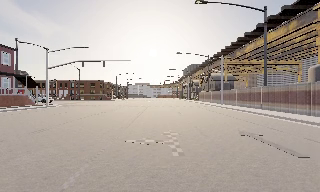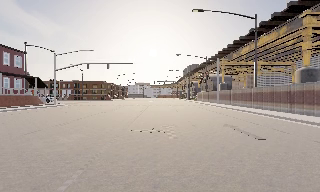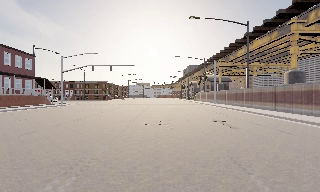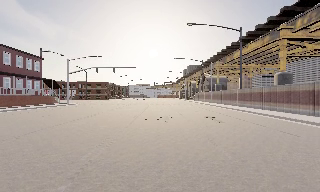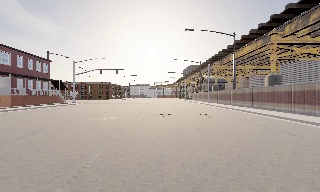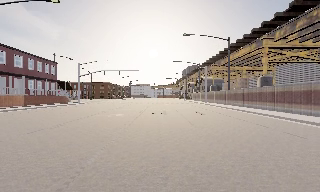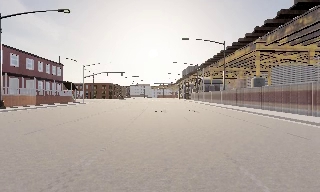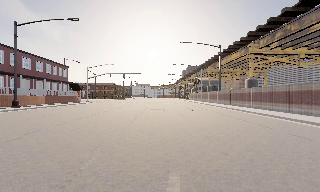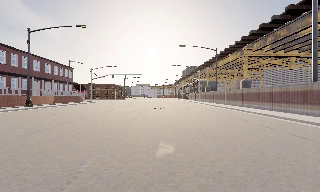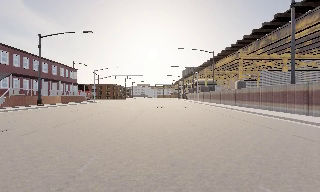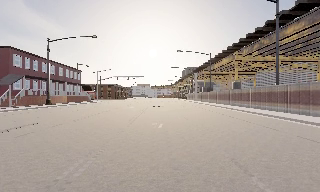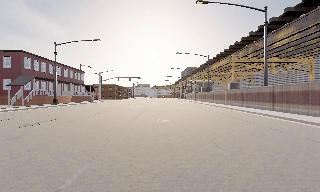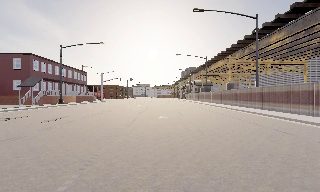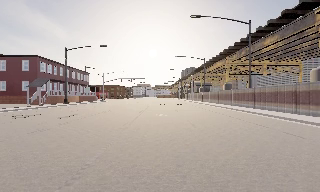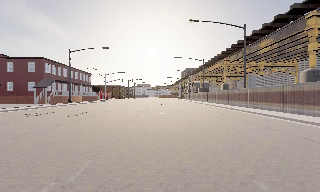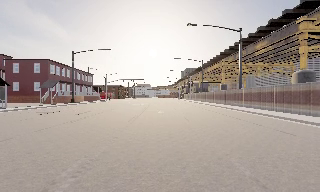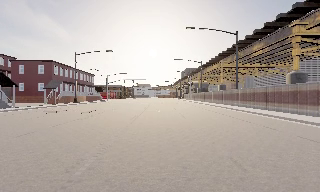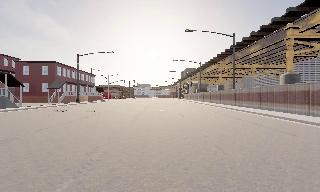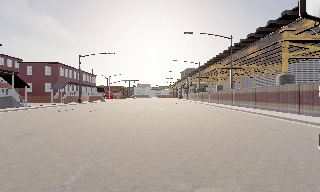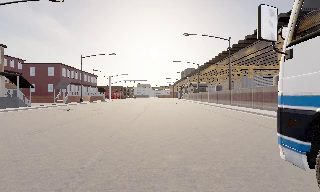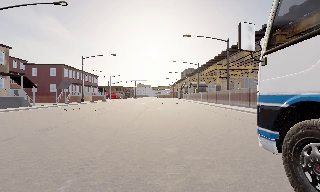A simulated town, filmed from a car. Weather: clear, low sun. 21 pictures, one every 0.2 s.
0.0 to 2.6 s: The camera travels backward, about 25 m, so what stands in front gets smaller.
2.6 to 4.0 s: The camera travels backward, about 6 m, so what stands in front gets smaller. It loses speed.
The film runs backward here.
